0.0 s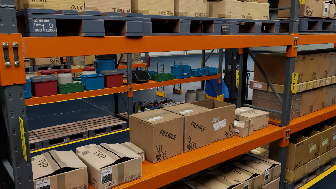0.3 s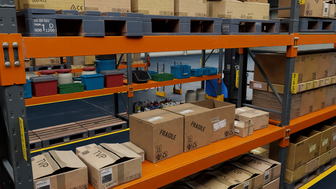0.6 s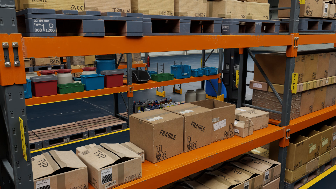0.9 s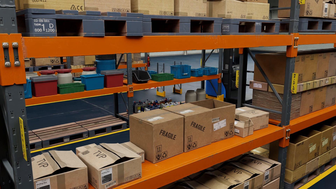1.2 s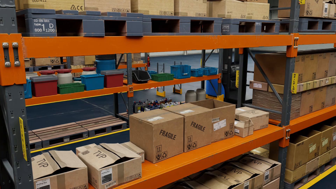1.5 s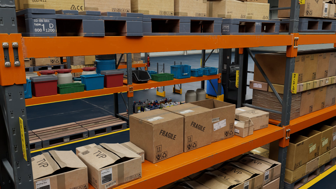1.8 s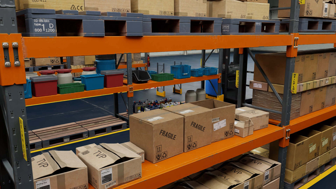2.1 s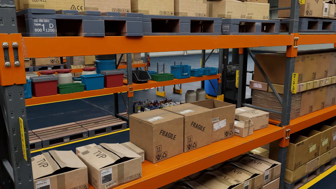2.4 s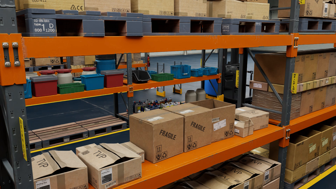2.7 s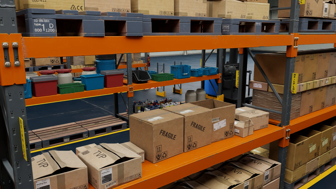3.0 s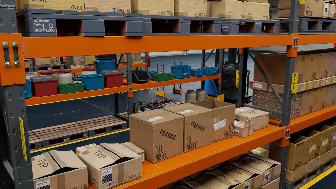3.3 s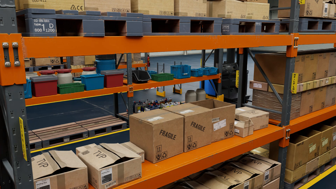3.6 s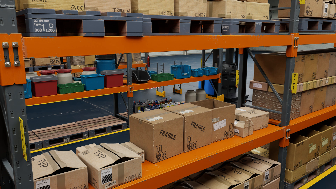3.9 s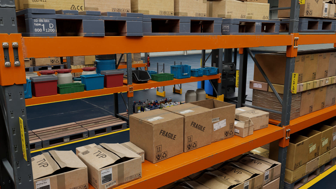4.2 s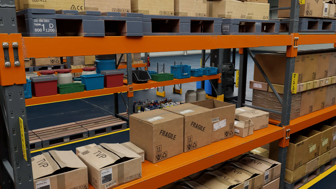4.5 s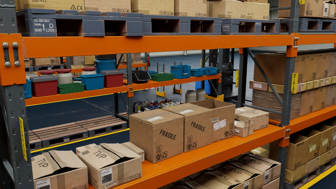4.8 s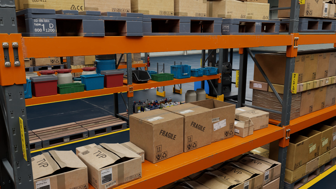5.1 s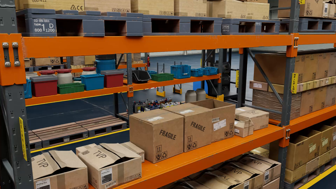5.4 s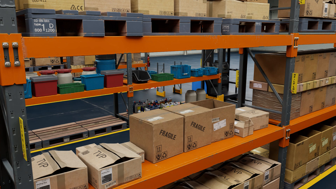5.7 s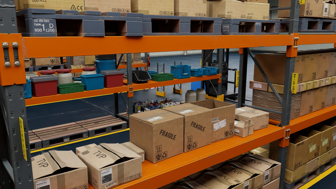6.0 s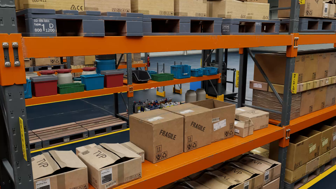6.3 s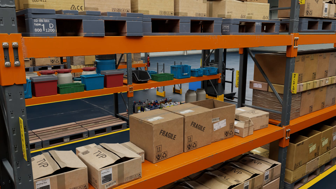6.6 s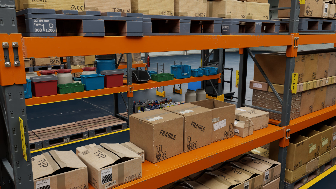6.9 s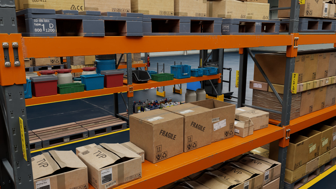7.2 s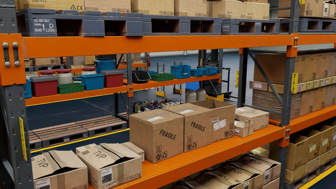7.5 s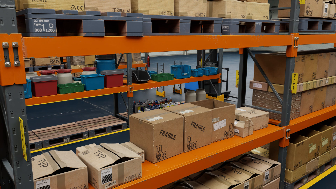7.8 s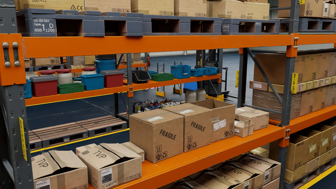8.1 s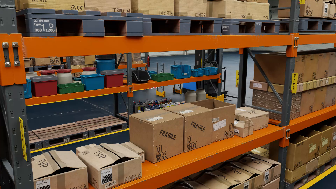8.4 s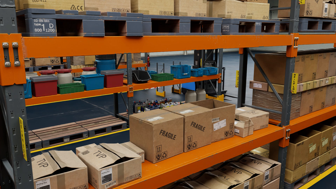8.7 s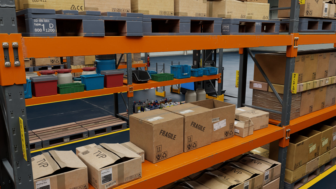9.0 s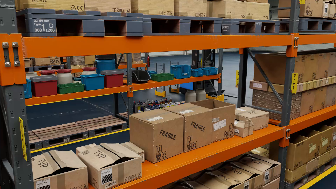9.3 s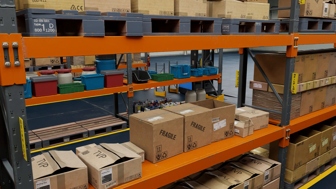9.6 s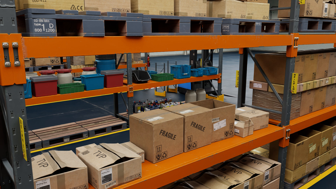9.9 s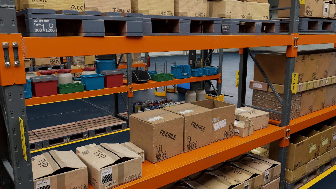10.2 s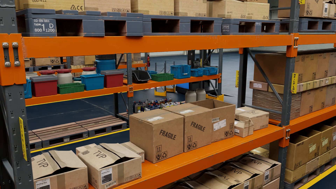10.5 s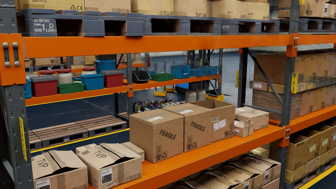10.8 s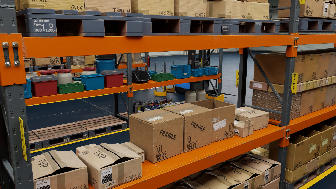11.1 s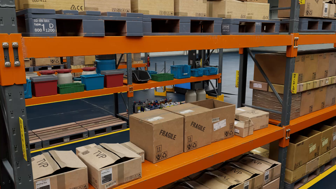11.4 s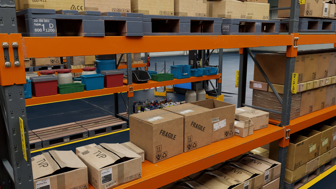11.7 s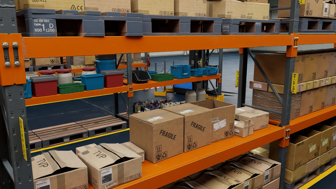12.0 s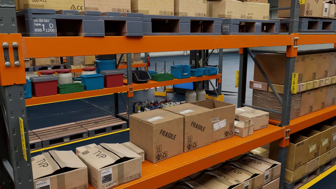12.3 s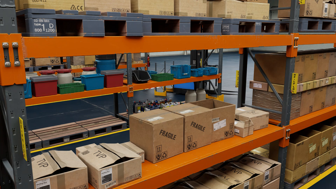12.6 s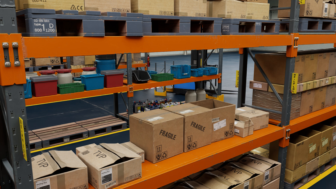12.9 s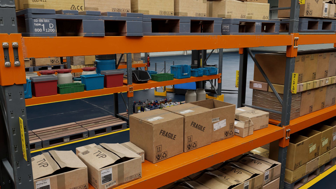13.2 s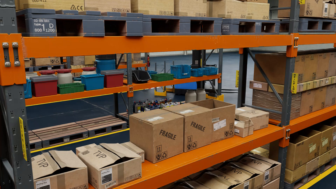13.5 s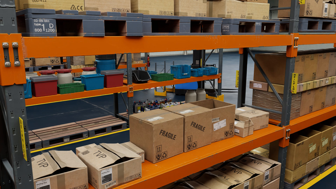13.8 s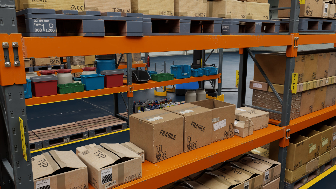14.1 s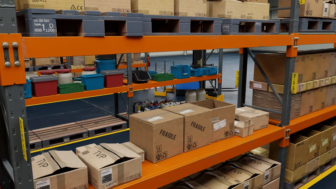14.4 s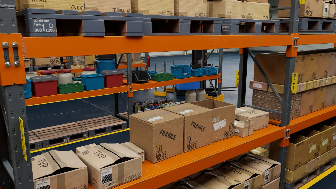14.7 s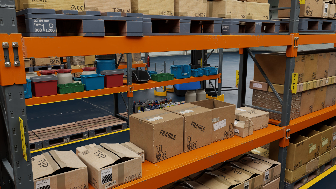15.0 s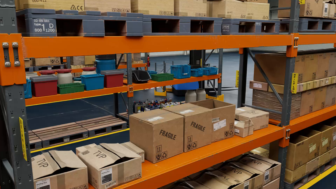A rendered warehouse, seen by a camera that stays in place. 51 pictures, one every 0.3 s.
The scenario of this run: A forklift runs into an object in its way.
